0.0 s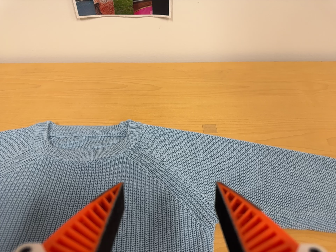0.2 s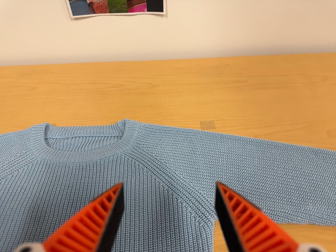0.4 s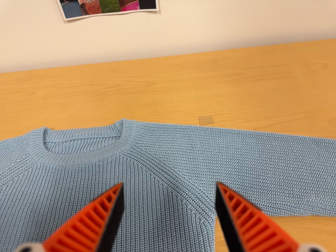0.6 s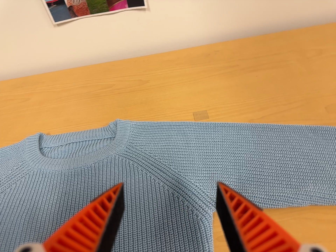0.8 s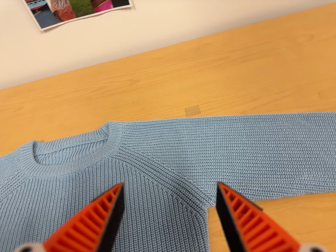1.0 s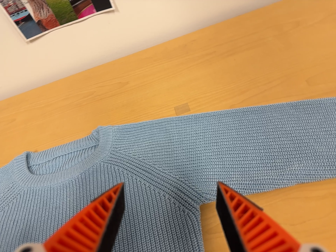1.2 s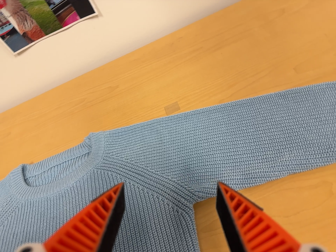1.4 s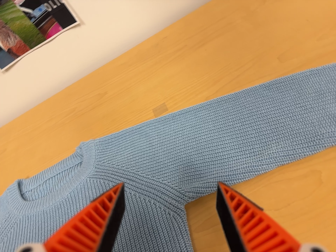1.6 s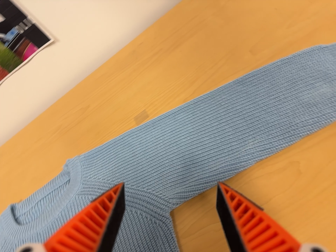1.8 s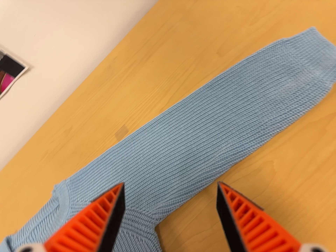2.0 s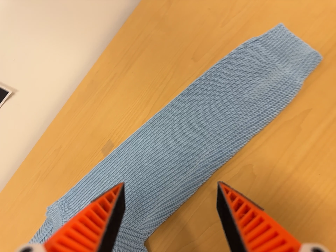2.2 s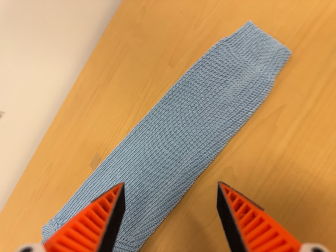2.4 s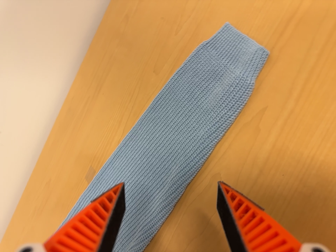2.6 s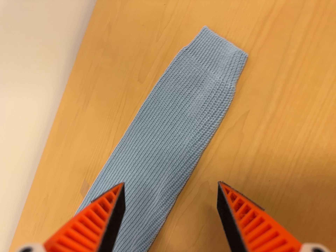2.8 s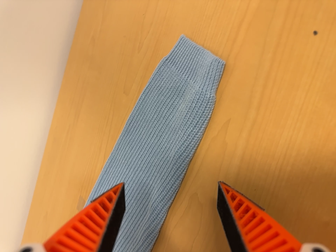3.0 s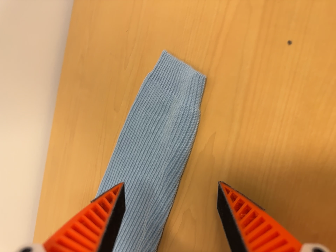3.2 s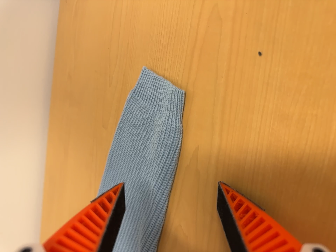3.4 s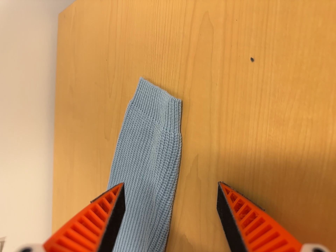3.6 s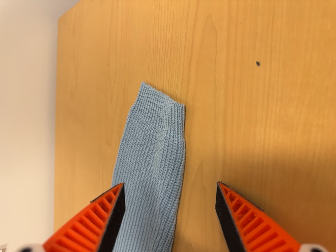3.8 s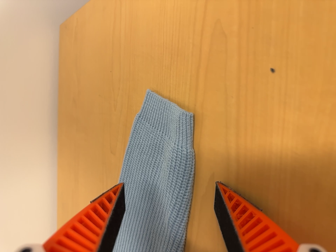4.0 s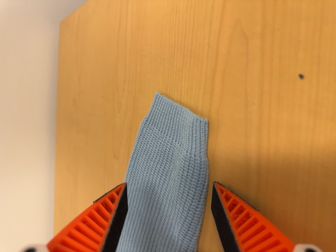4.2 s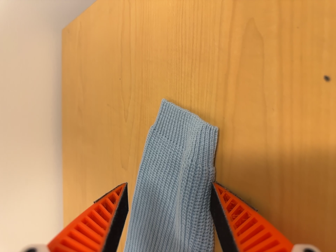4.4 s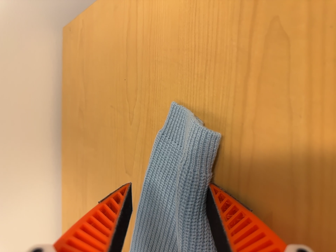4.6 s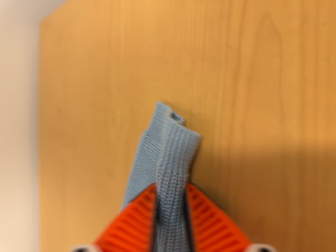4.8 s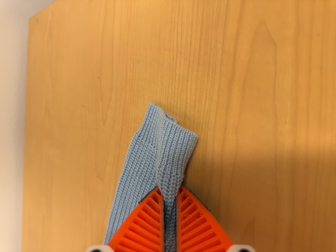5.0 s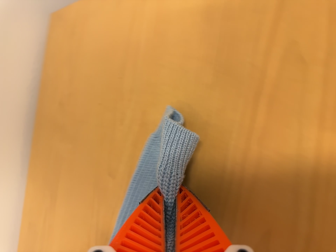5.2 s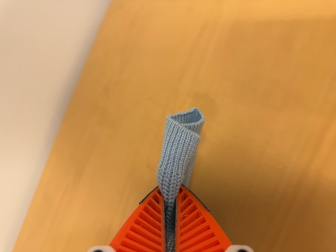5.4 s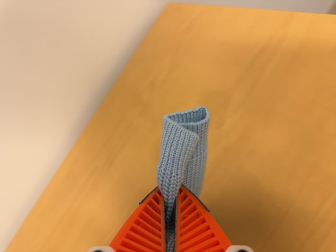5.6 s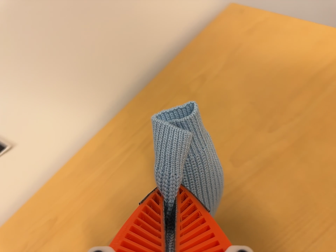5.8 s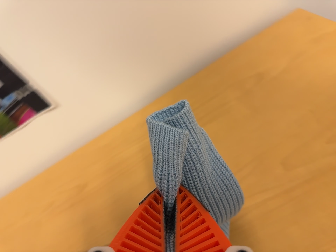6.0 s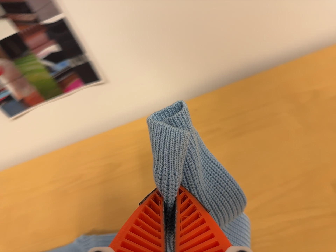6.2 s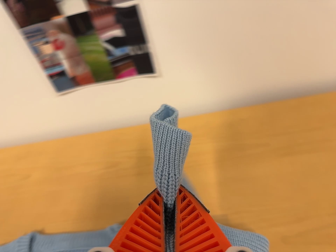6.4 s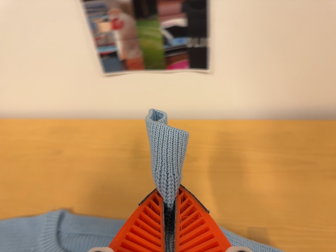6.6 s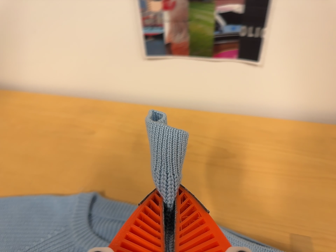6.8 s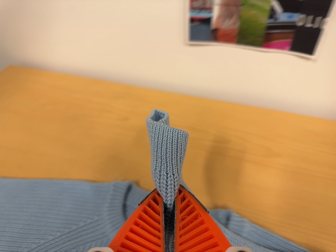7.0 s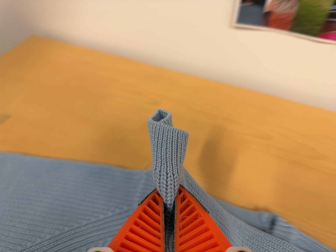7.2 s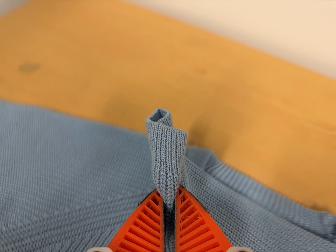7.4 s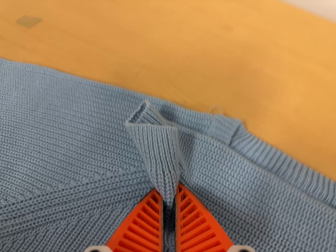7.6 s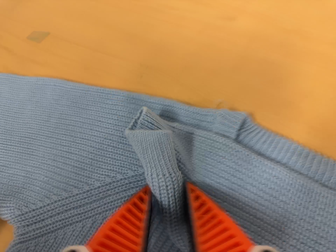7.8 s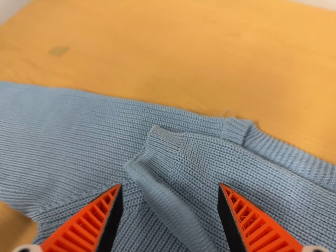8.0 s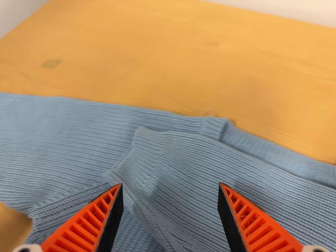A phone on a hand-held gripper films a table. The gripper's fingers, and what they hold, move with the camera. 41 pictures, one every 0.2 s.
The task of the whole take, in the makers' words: right arm across.
0.0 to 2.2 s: The camera travels to its right, about 26 cm, so close, fixed things drift to the left. It rolls about its line of sight by about 55 degrees, and the scene rotates counterclockwise.
2.2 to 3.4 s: The camera travels to its right and toward the top of its view, about 12 cm. It rolls about its line of sight by about 30 degrees, and the scene rotates counterclockwise.
3.4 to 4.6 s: The camera travels forward and to its left, about 9 cm, so what stands in front looms larger.
4.6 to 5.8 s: The camera travels to its left, about 28 cm, so close, fixed things drift to the right. It rolls about its line of sight by about 55 degrees, and the scene rotates clockwise.
5.8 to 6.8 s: The camera pans to its left by about 15 degrees. It travels to its left, about 30 cm, so close, fixed things drift to the right. It rolls about its line of sight by about 45 degrees, and the scene rotates clockwise.
6.8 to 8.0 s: The camera pans to its left by about 10 degrees. It travels to its left and forward, about 10 cm, so close, fixed things drift to the right. Its aim tips toward the bottom of its view by about 10 degrees, and the scene shifts upward.
The film runs forward here.
